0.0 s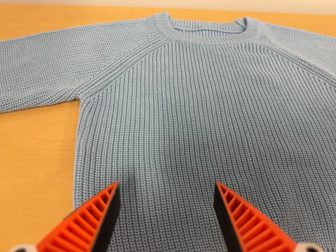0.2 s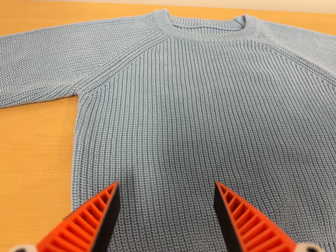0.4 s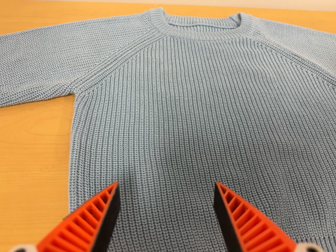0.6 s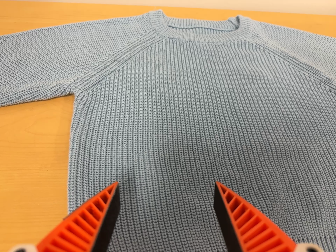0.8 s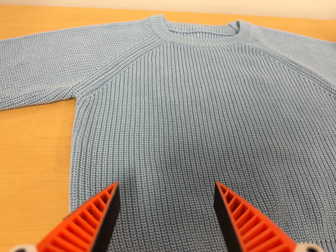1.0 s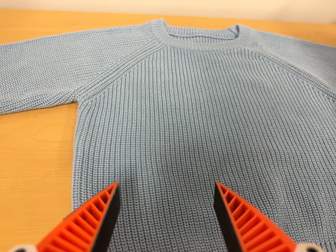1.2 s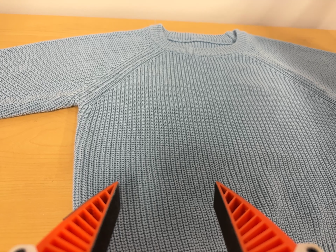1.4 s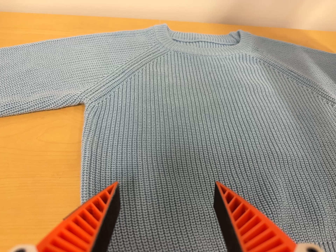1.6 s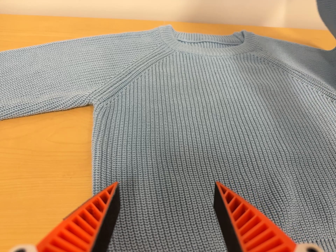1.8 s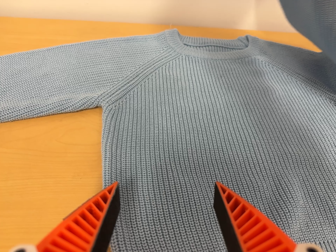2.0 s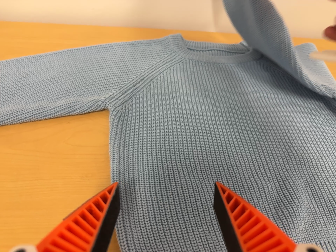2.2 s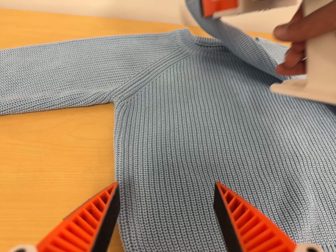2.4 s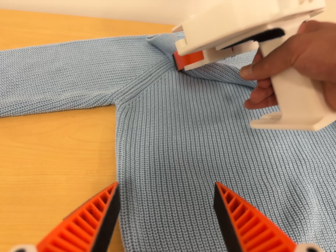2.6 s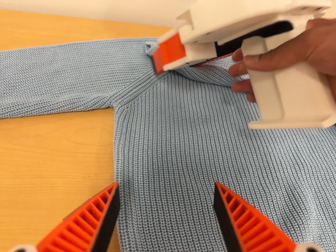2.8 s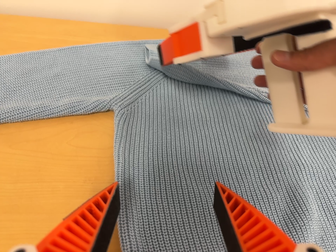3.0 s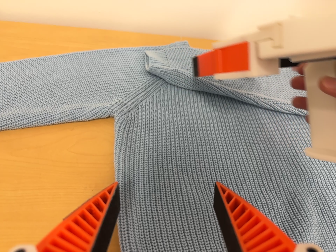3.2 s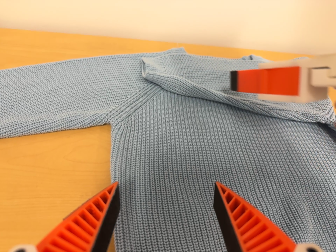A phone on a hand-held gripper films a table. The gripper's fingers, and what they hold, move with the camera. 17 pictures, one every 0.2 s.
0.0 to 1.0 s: The camera shifts only a little, or ends up much as it began.
1.0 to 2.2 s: The camera travels to its left, about 5 cm, so close, fixed things drift to the right.
2.2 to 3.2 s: The camera shifts only a little, or ends up much as it began.
The film runs forward here.
